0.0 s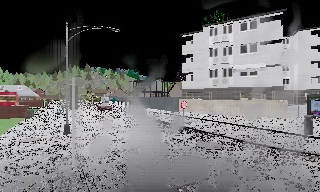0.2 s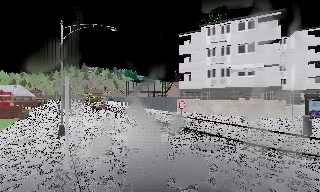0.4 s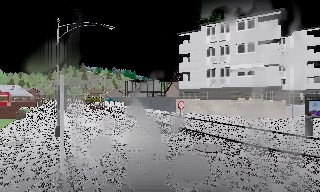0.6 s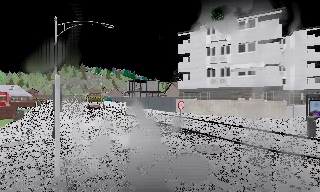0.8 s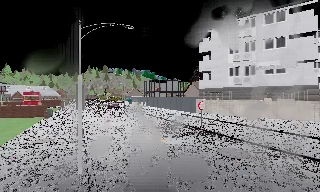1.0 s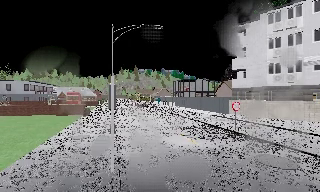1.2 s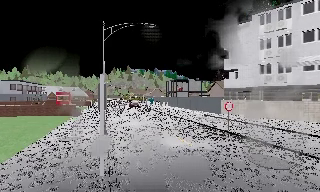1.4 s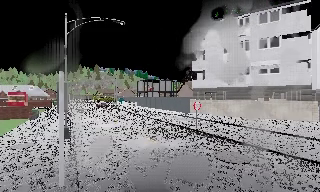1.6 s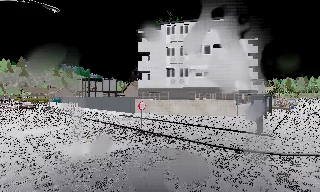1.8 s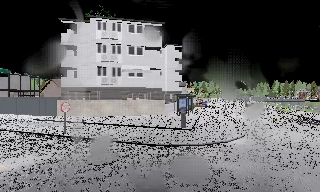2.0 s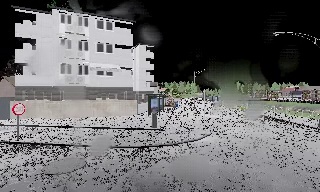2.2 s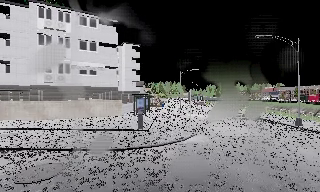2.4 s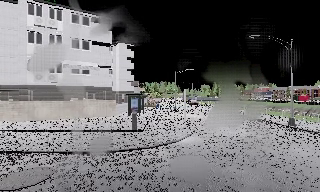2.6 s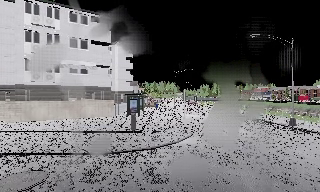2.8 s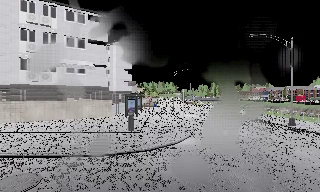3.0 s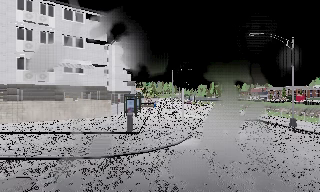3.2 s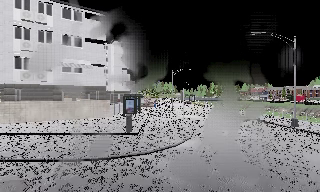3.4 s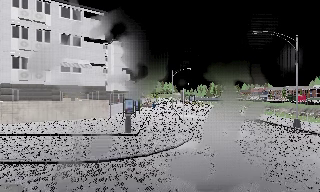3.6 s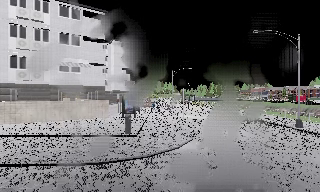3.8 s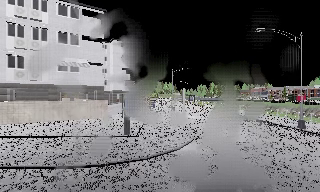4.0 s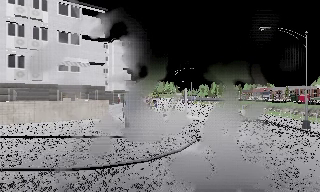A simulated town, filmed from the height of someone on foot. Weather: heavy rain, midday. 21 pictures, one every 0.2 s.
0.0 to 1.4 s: The camera travels forward, about 1.5 m, so what stands in front looms larger.
1.4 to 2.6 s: The camera pans to its right, which is clockwise from overhead, by about 60 degrees. It travels forward, about 1.5 m.
2.6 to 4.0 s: The camera travels forward, about 1.5 m, so what stands in front looms larger.
The film runs forward here.
